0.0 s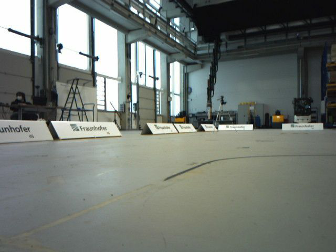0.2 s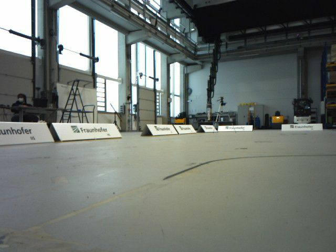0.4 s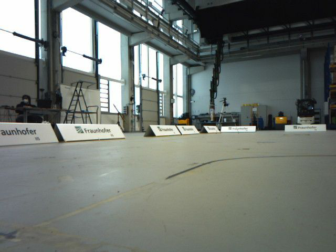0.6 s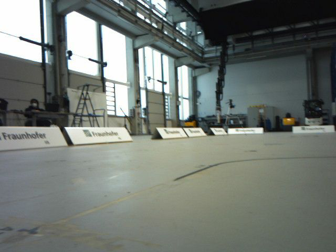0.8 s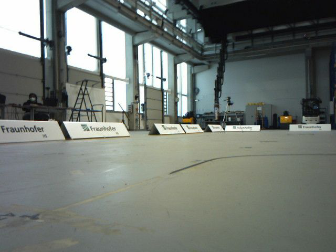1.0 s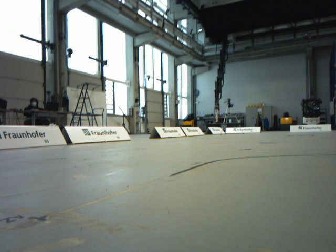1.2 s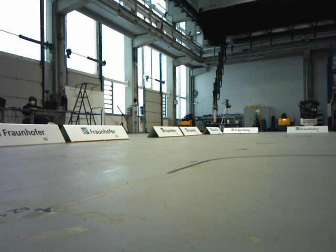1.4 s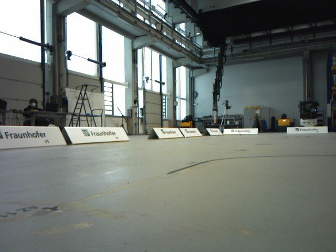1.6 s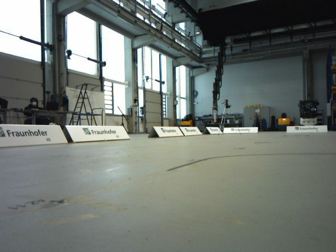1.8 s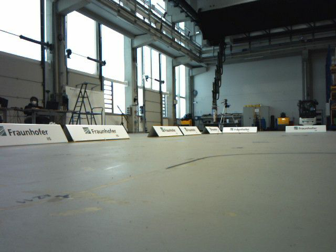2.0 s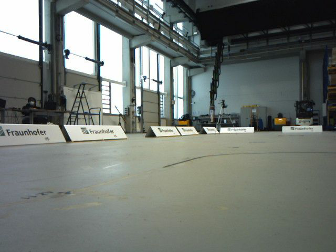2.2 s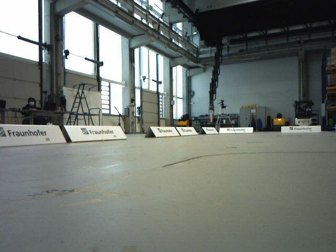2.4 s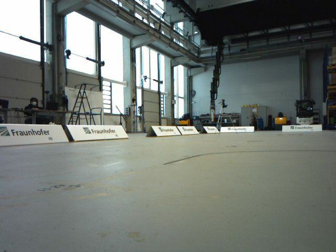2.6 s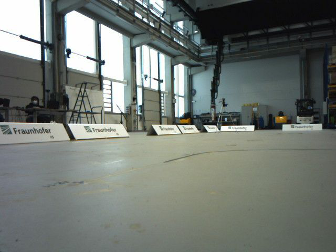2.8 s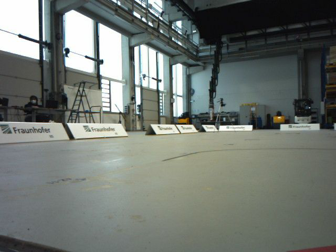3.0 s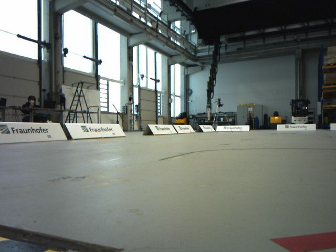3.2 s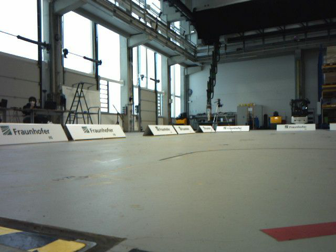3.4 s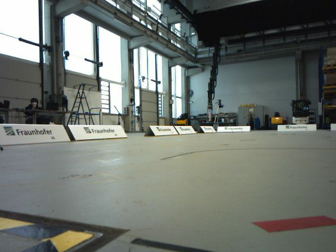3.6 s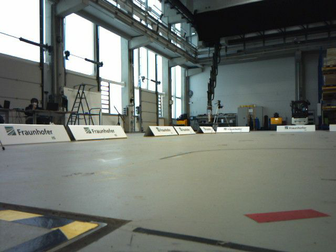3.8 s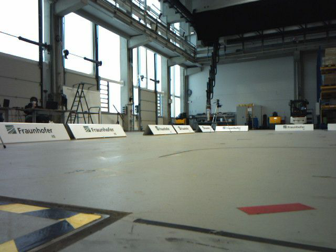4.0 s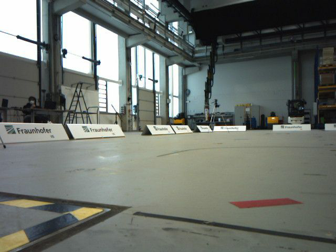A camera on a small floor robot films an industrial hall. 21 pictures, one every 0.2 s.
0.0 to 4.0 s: The camera travels backward, about 0.8 m, so what stands in front gets smaller.
The film runs backward here.
